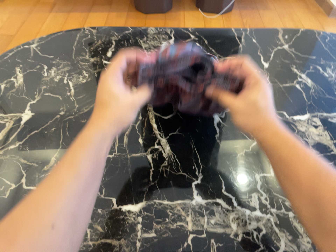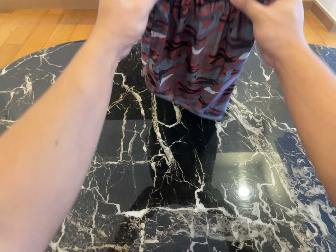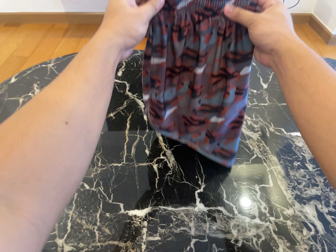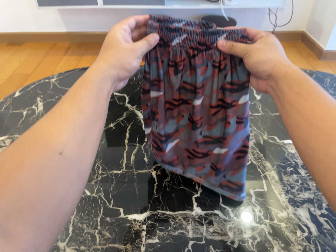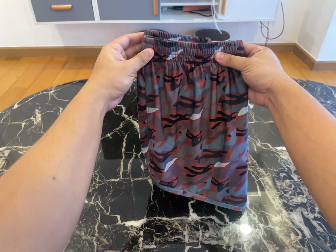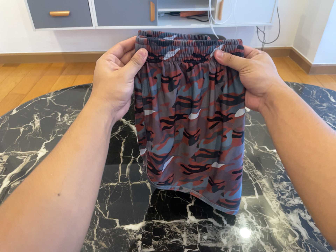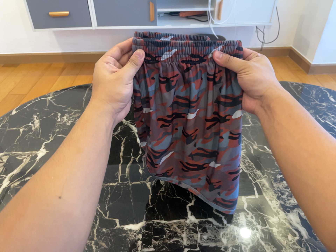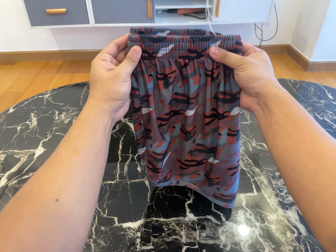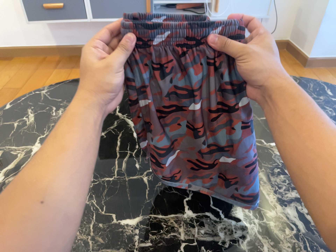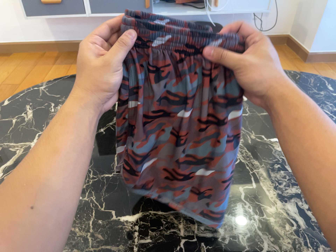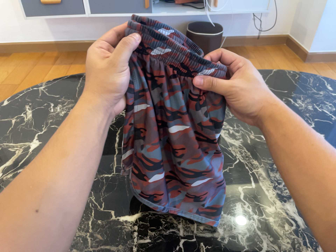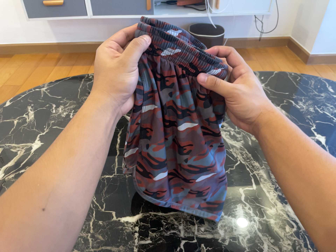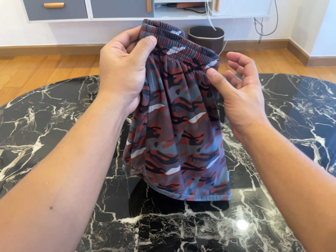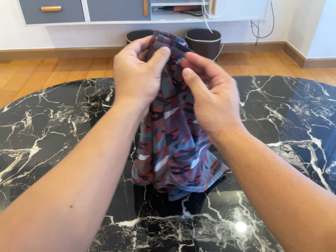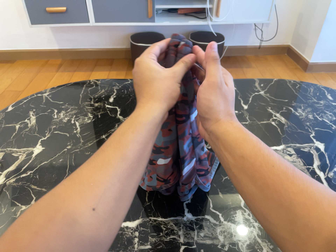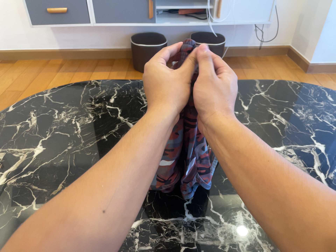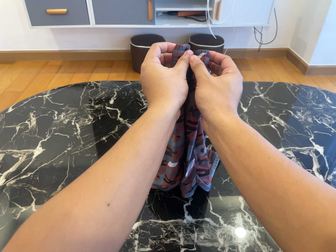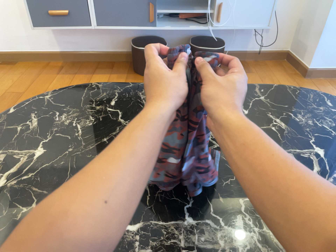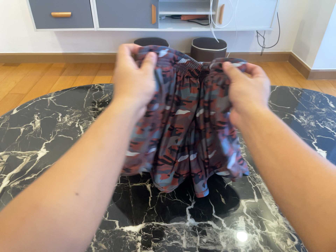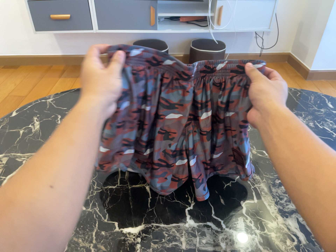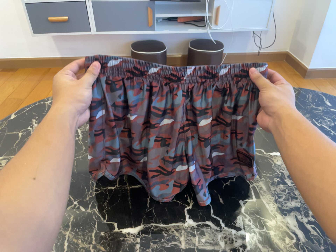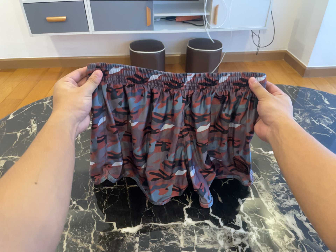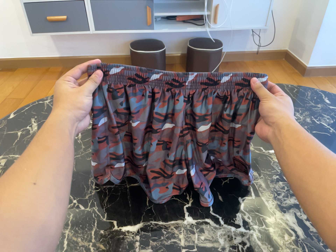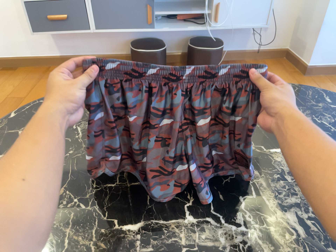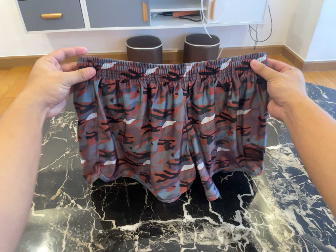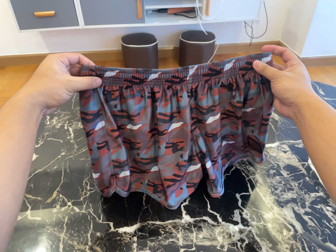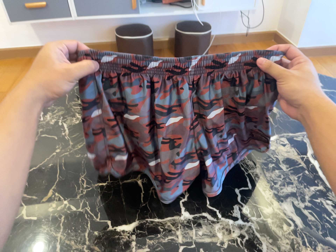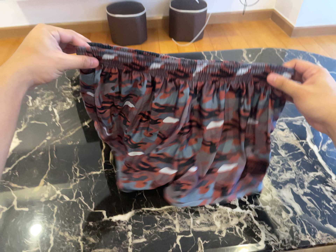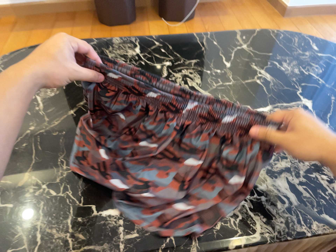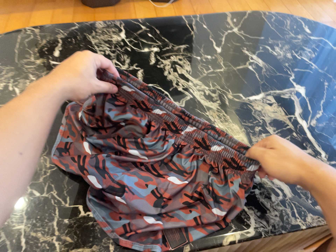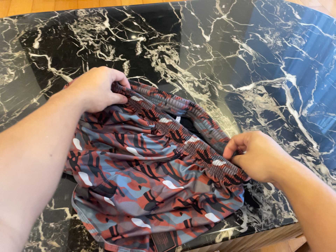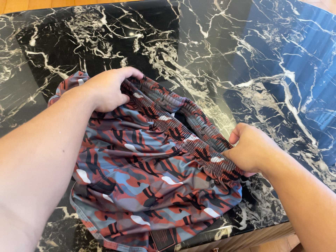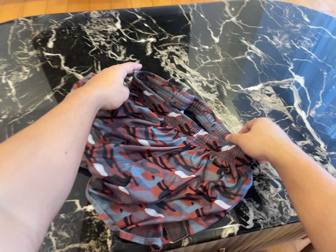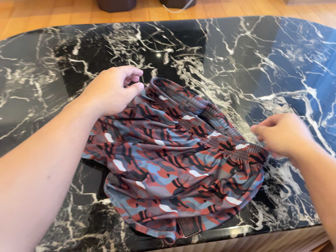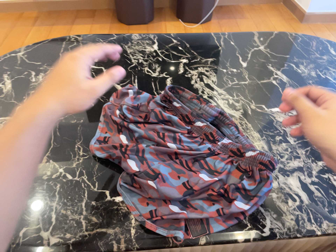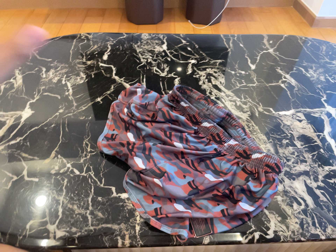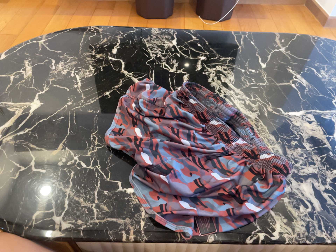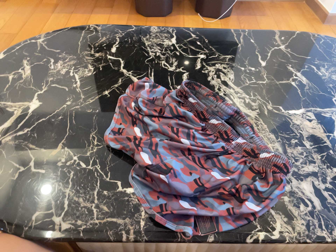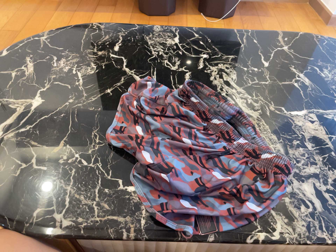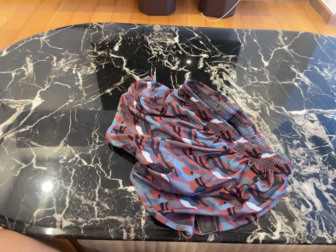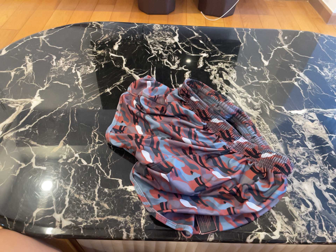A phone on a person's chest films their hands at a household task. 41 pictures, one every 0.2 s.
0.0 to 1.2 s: The camera travels backward and toward the bottom of its view, about 12 cm, so what stands in front gets smaller. Its aim tips toward the top of its view by about 15 degrees.
1.2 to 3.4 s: The camera shifts only a little, or ends up much as it began.
3.4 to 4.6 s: The camera keeps its place and its aim.
4.6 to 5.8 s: The camera travels forward and toward the top of its view, about 14 cm, so what stands in front looms larger. Its aim tips toward the bottom of its view by about 15 degrees, and the scene shifts upward.
5.8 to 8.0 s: The camera rolls about its line of sight by about 10 degrees, and the scene rotates clockwise.
The film runs backward here.
